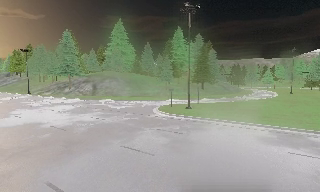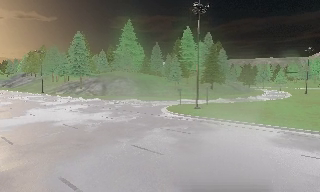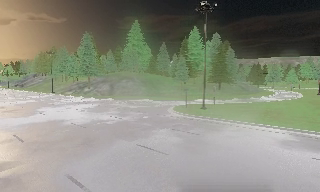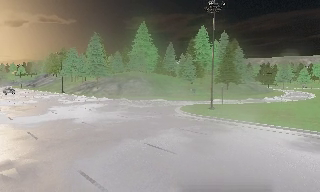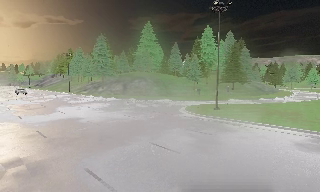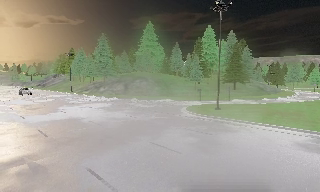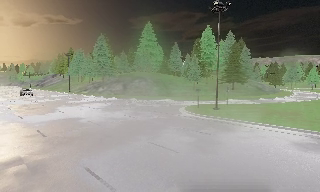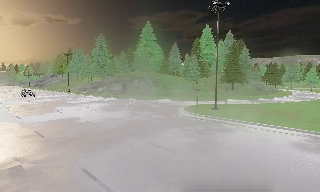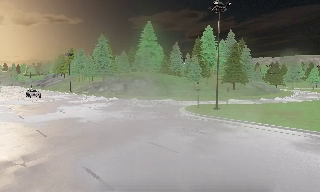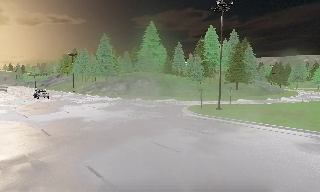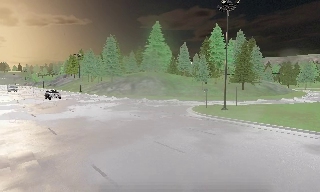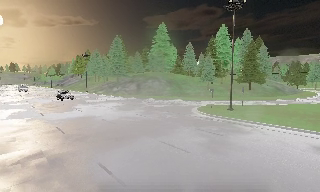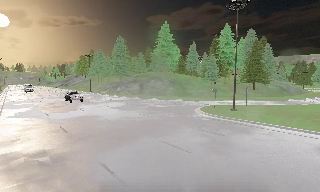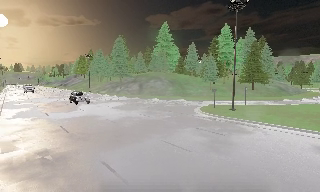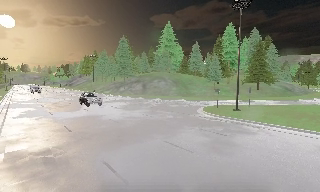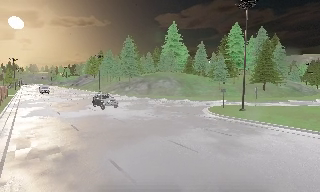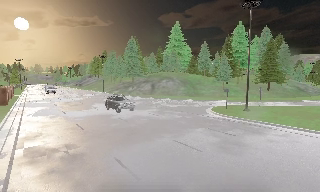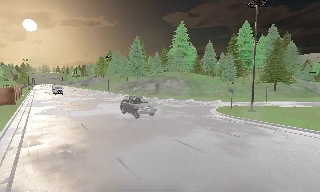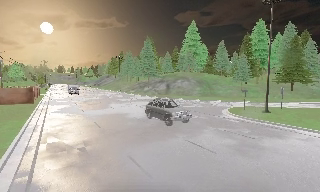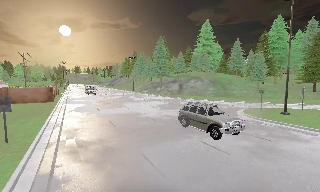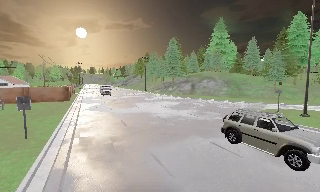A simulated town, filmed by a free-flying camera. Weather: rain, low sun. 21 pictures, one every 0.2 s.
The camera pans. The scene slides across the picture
to the right.
The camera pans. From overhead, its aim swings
counterclockwise.
0.0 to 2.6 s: The camera pans to its left, which is counterclockwise from overhead, by about 15 degrees. It travels backward, about 0.5 m, so what stands in front gets smaller.
2.6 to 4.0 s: The scene slides to the right, as the camera pans about 20 degrees to its left.
The film runs forward here.
